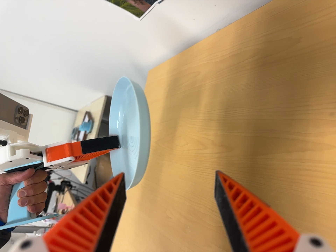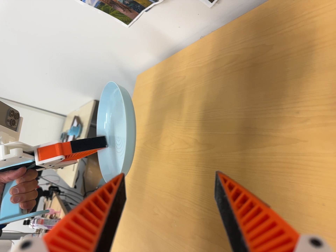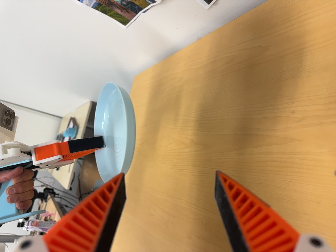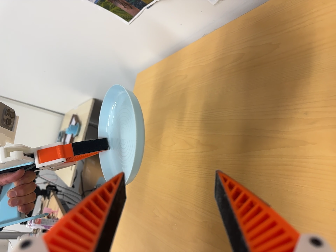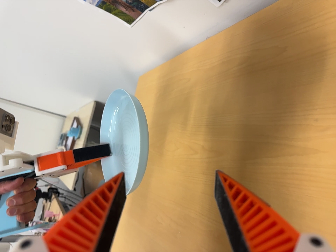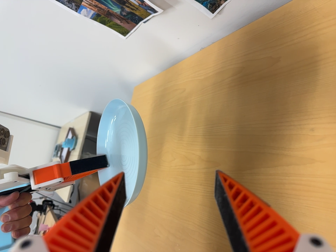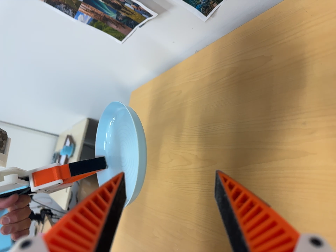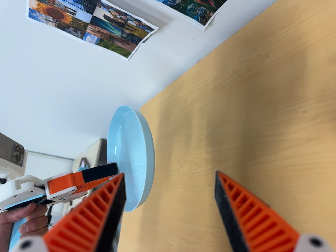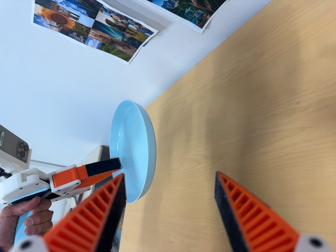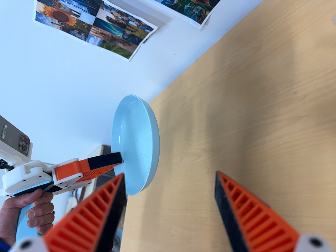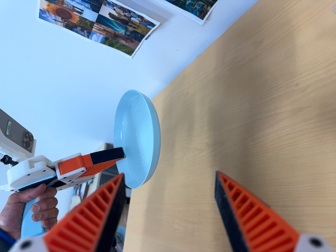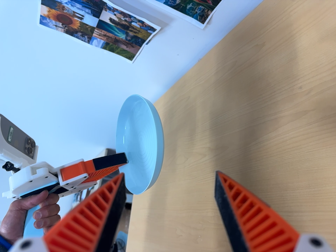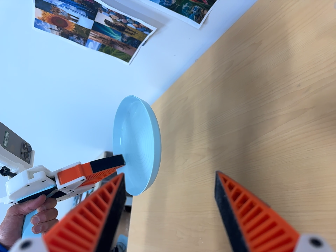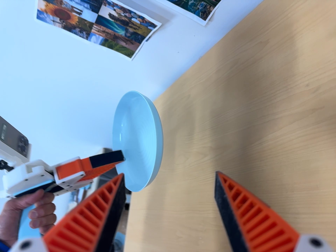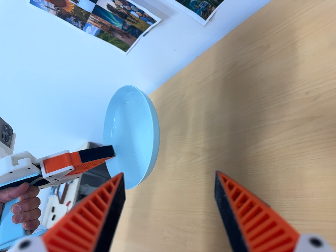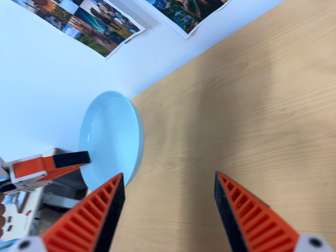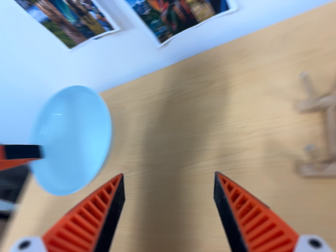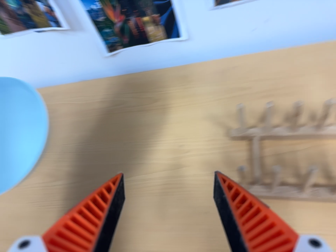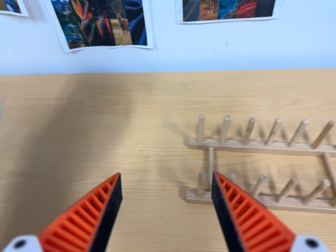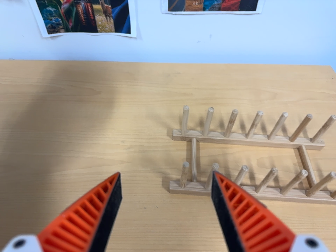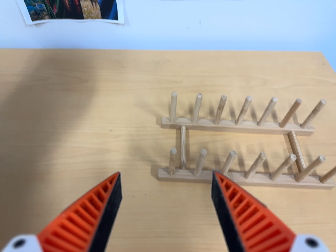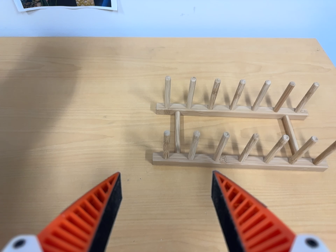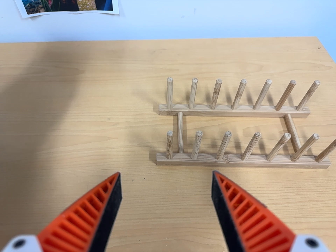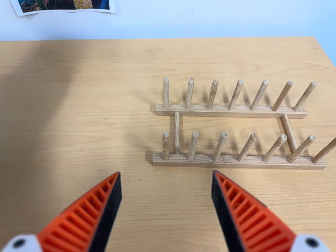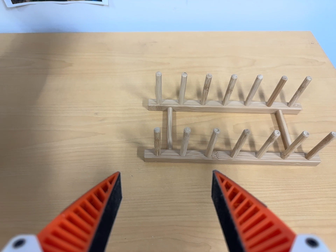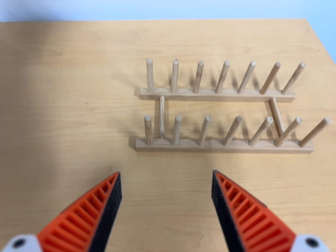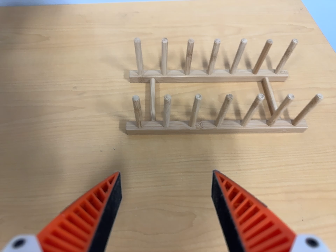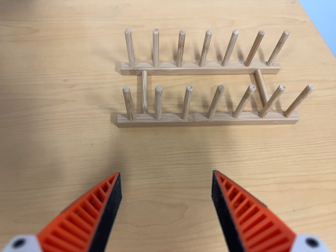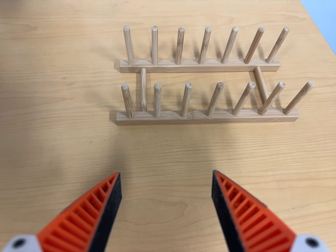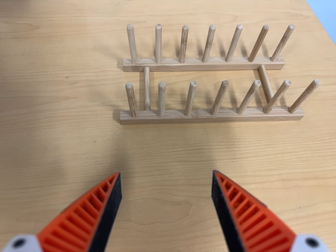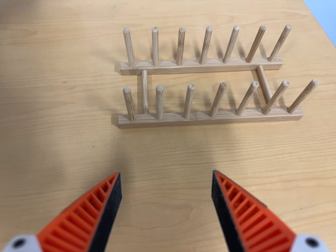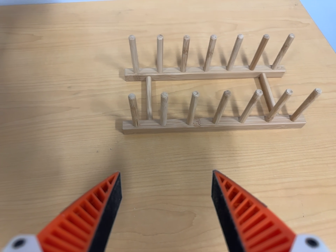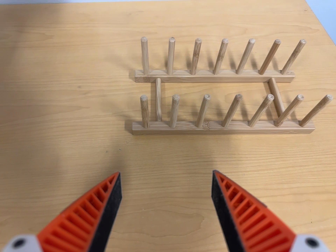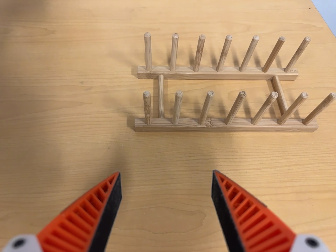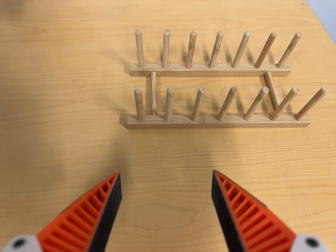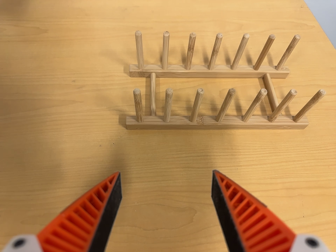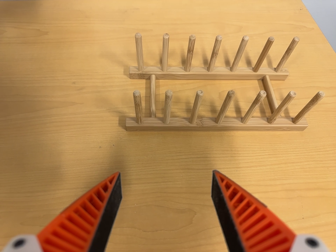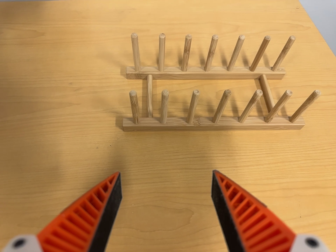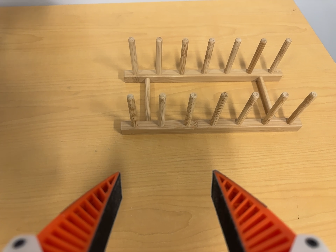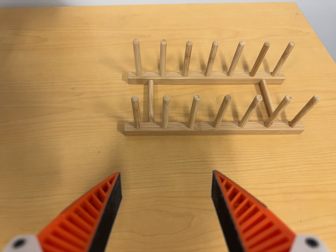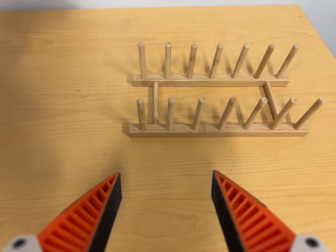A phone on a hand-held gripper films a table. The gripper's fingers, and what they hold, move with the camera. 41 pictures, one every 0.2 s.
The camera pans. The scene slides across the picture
to the left.
0.0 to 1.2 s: The camera shifts only a little, or ends up much as it began.
1.2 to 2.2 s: The camera travels toward the bottom of its view and backward, about 10 cm. Its aim tips toward the top of its view by about 10 degrees.
2.2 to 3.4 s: The camera pans to its right by about 40 degrees. It travels to its left, about 12 cm. Its aim tips toward the top of its view by about 10 degrees, and the scene shifts downward. It rolls about its line of sight by about 20 degrees, and the scene rotates clockwise.
3.4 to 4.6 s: The camera pans to its right by about 20 degrees.
4.6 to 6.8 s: The camera shifts only a little, or ends up much as it began.
6.8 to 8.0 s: The camera keeps its place and its aim.
The film runs backward here.
